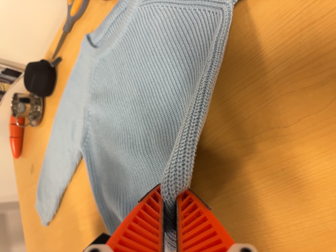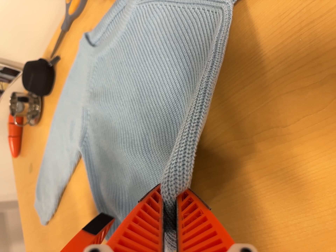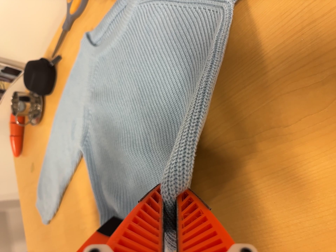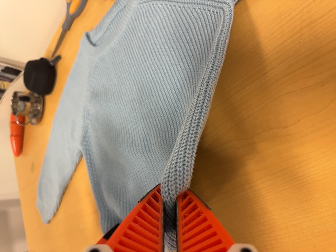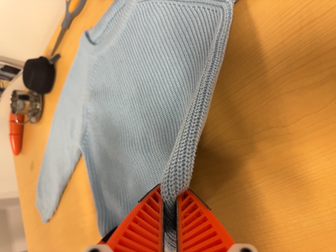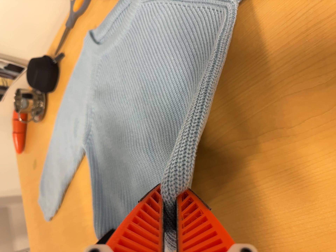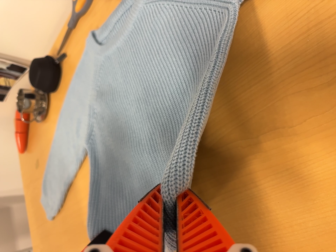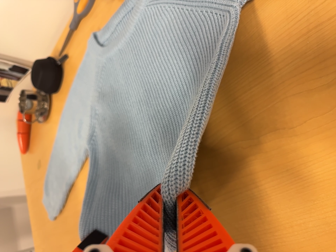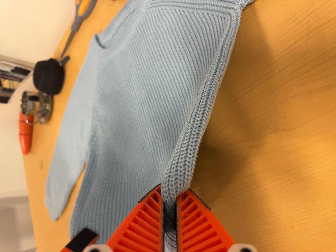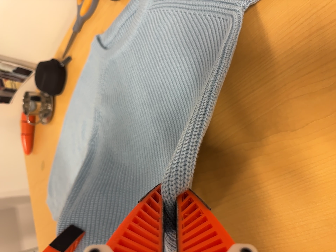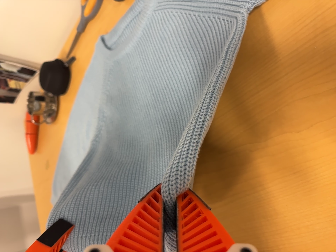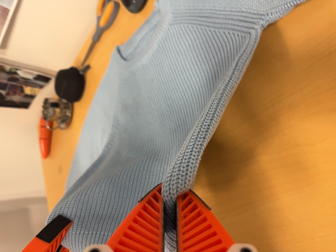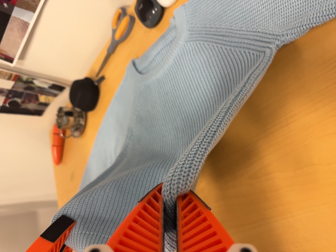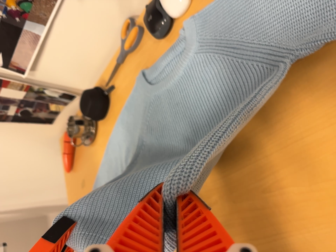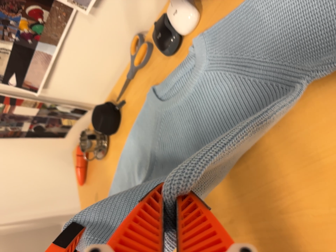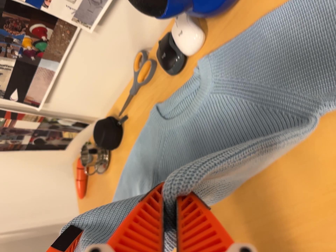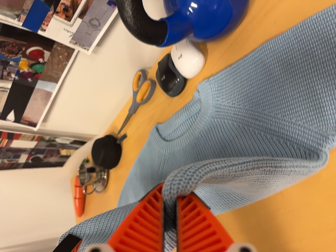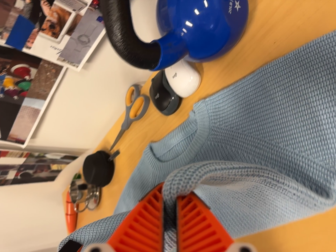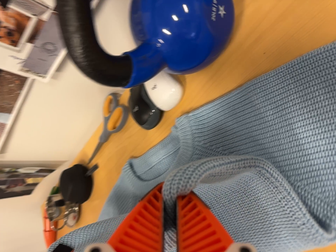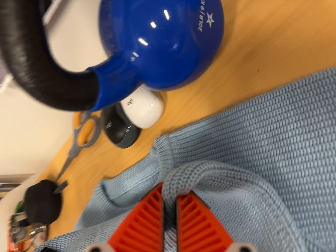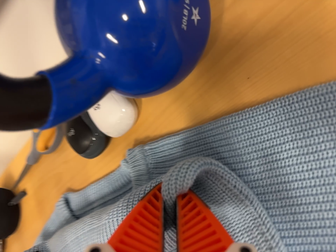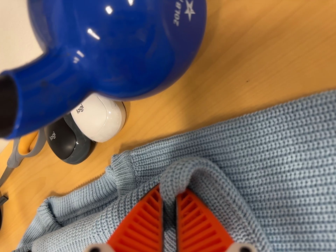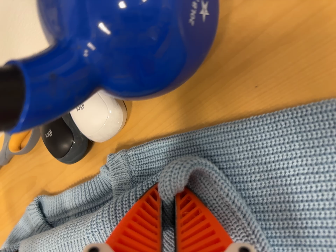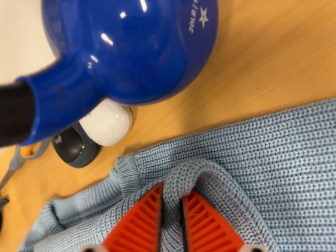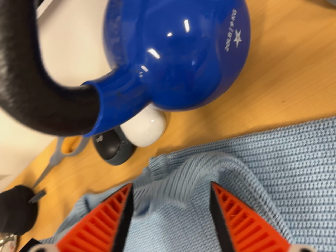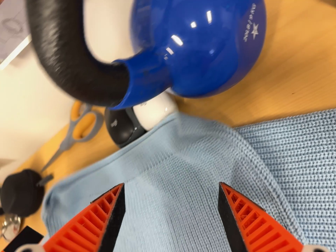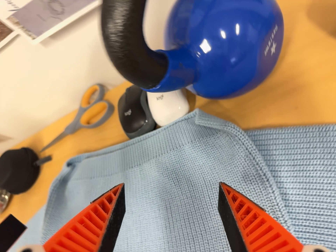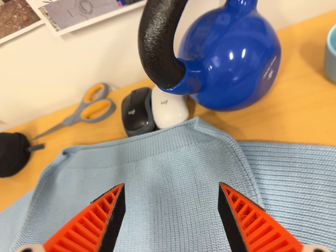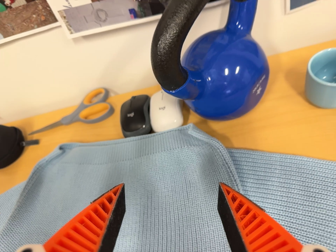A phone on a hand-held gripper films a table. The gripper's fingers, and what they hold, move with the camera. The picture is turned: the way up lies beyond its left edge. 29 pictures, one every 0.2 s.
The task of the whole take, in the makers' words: fold up.
0.0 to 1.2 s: The camera keeps its place and its aim.
1.2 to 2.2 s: The camera shifts only a little, or ends up much as it began.
2.2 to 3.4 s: The camera travels toward the top of its view, about 16 cm, so close, fixed things drift downward.
3.4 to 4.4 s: The camera swings to its right by about 20 degrees, and the scene slides to the left. It travels forward and toward the top of its view, about 18 cm, so what stands in front looms larger.
4.4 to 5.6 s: The camera travels backward, toward the bottom of its view and to its left, about 18 cm, so what stands in front gets smaller. Its aim tips toward the top of its view by about 15 degrees. It rolls about its line of sight by about 30 degrees, and the scene rotates clockwise.
The film runs forward here.
